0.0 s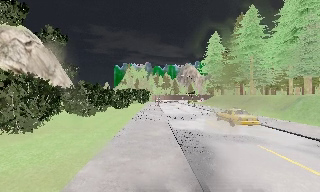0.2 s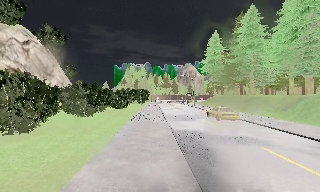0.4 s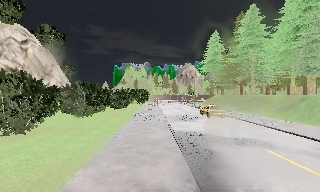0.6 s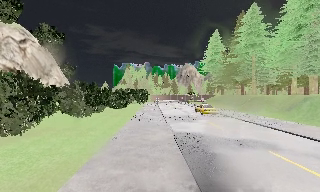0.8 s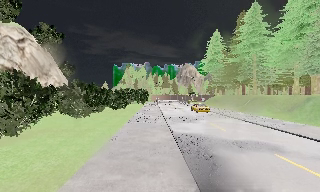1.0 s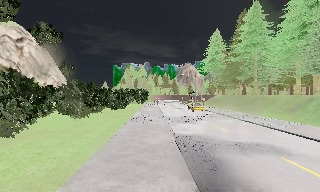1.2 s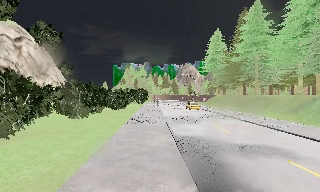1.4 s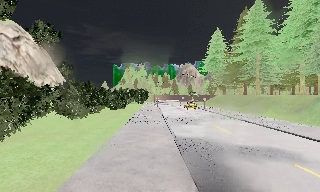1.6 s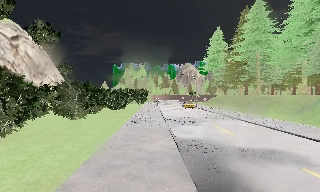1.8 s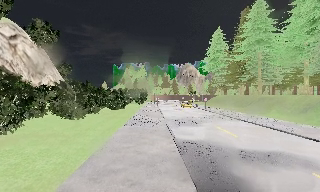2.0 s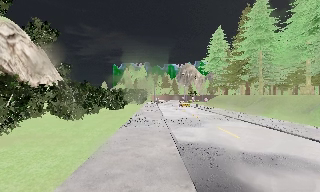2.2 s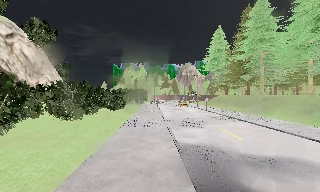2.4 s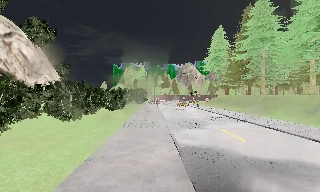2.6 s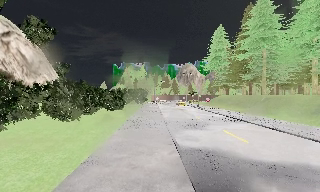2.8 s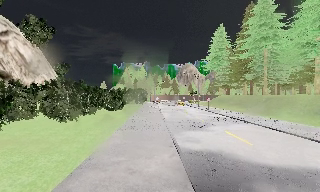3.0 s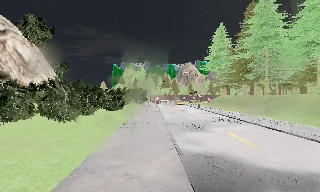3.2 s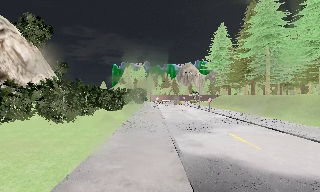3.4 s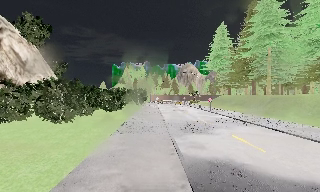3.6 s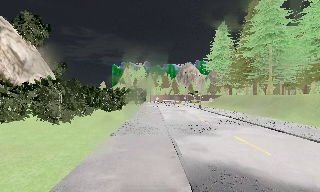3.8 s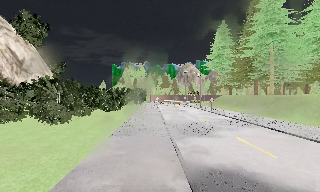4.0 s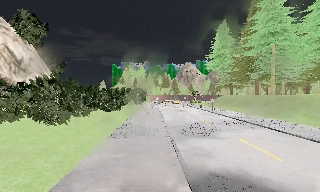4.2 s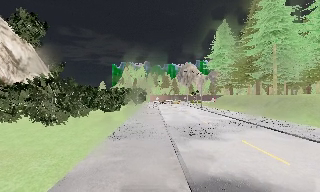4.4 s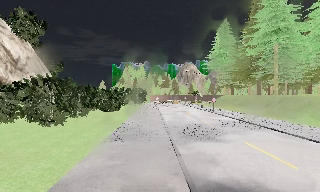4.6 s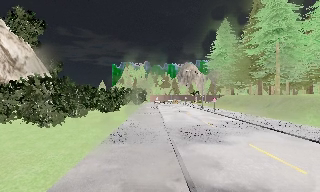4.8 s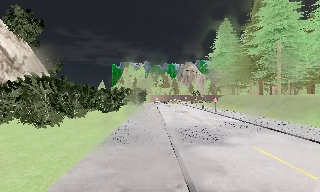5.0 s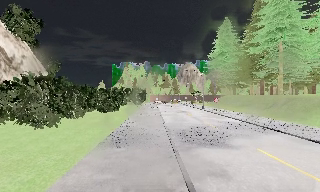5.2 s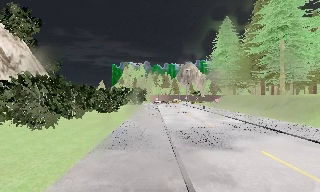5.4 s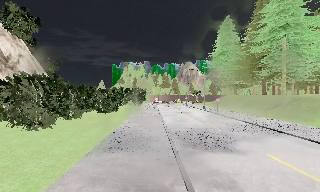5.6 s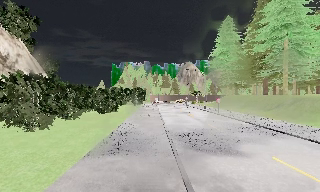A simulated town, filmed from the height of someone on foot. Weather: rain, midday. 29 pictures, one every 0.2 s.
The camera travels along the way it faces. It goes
forward.
0.0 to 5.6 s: The camera travels forward, about 10 m, so what stands in front looms larger.
The film runs forward here.
